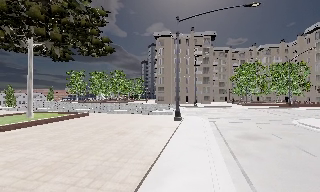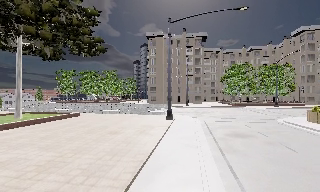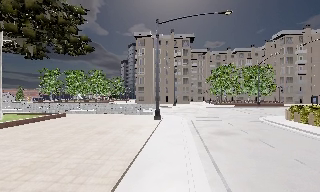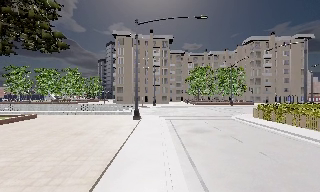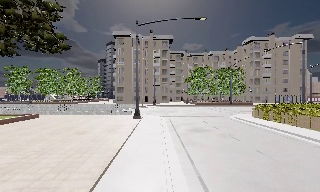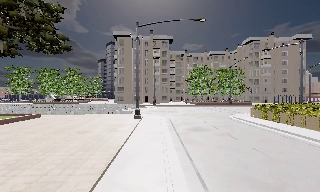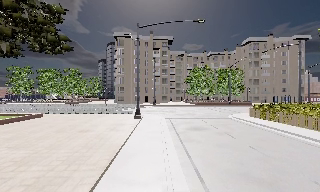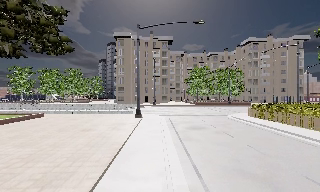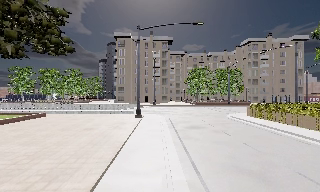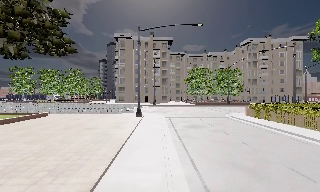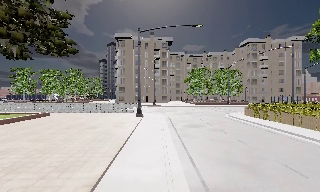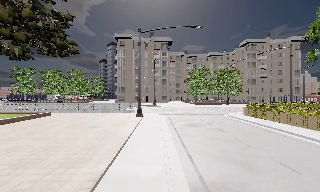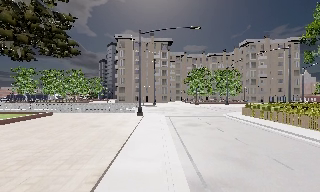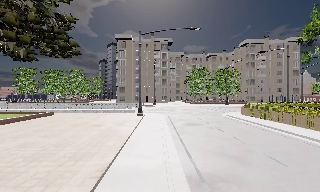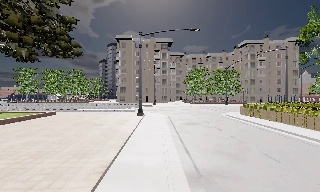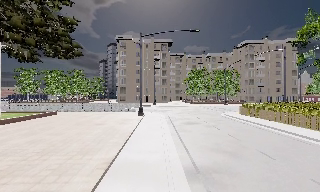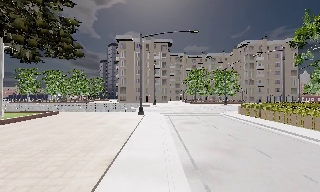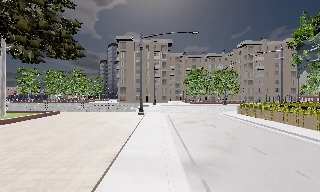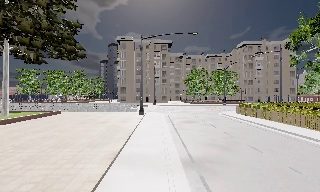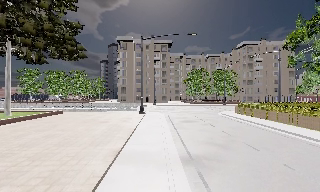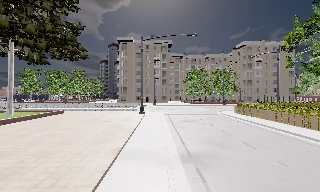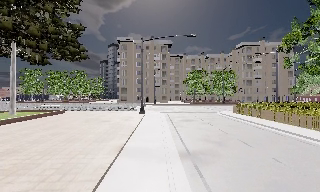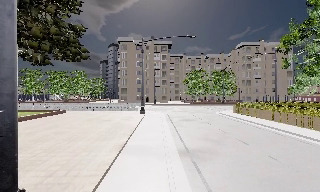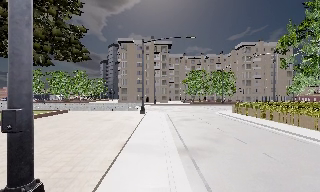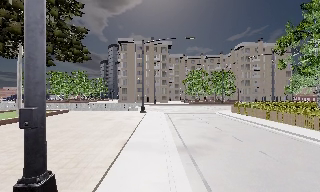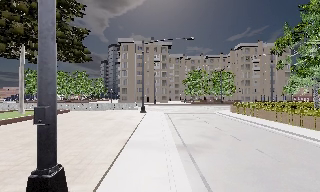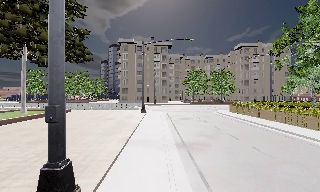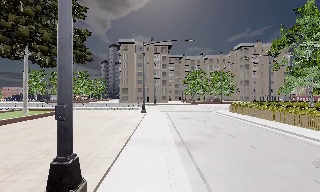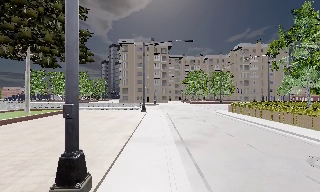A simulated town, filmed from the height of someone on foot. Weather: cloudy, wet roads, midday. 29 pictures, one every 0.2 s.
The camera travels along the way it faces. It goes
backward.
0.0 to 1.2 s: The scene slides to the left, as the camera pans about 15 degrees to its right. It travels backward, about 1.5 m, so what stands in front gets smaller.
1.2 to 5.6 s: The camera travels backward, about 6 m, so what stands in front gets smaller.
The film runs backward here.
